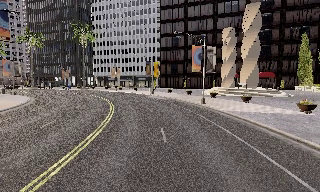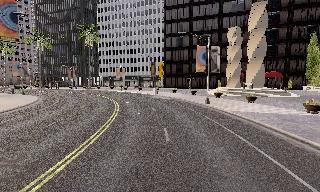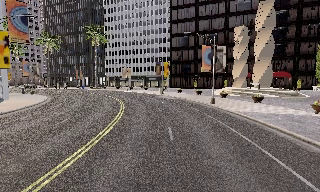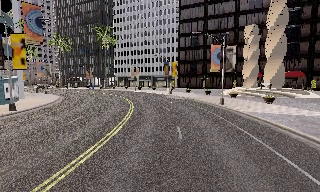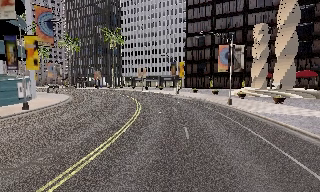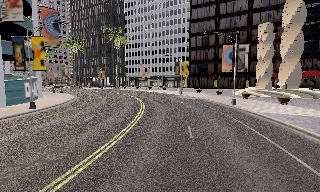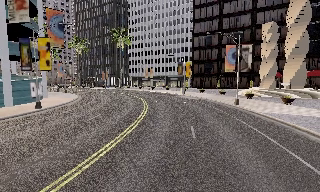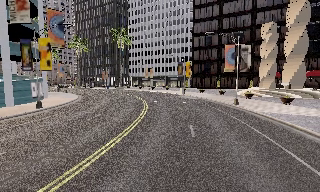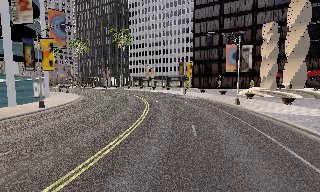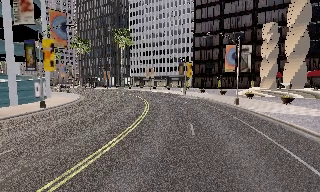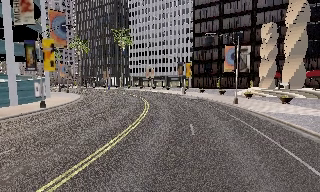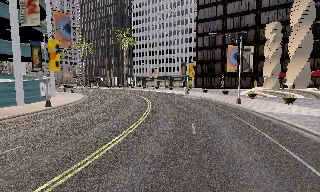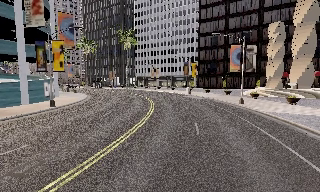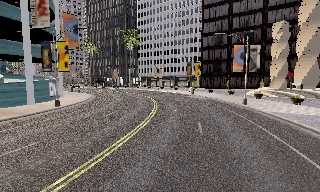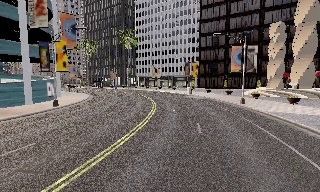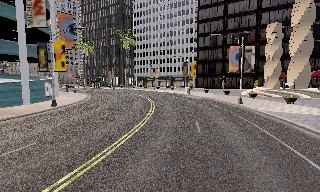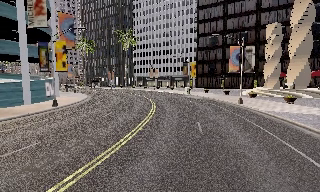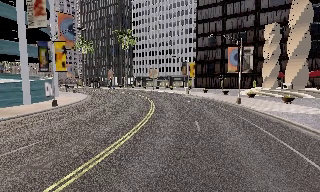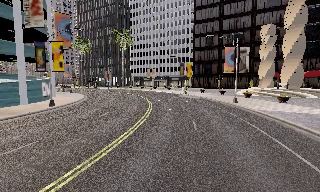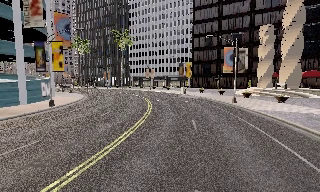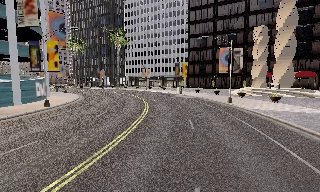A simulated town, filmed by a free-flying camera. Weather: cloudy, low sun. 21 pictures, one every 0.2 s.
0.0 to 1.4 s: The camera pans to its left, which is counterclockwise from overhead, by about 10 degrees. It travels backward, about 1 m, so what stands in front gets smaller.
1.4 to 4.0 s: The camera travels backward and to its left, about 1.5 m, so what stands in front gets smaller.
The film runs backward here.
